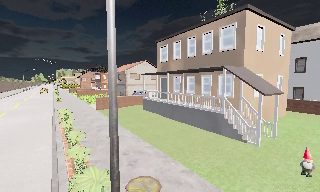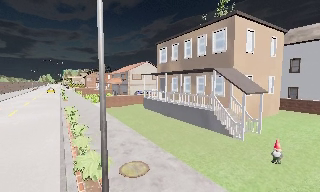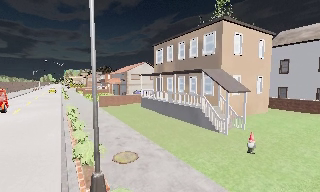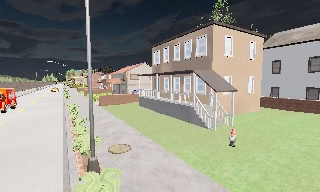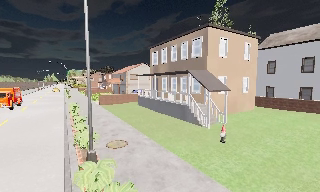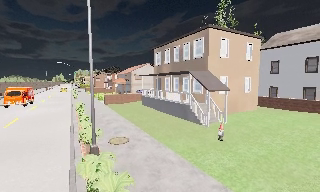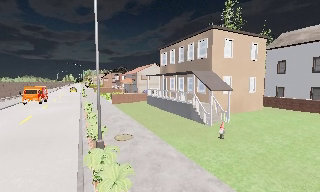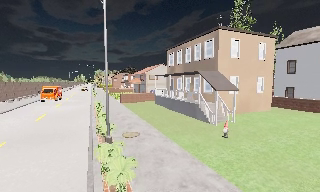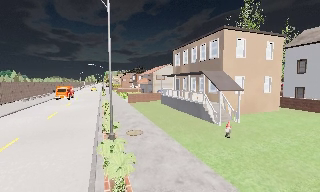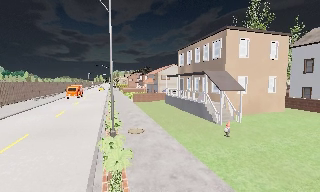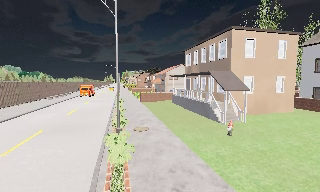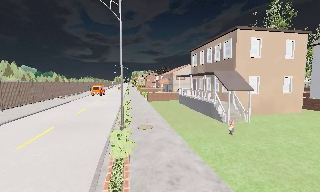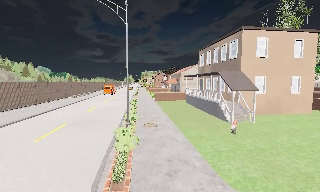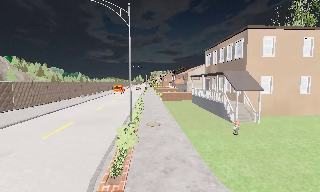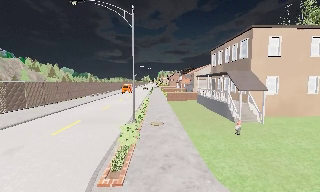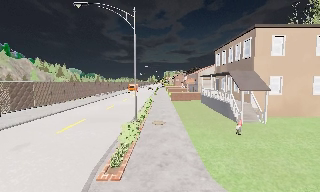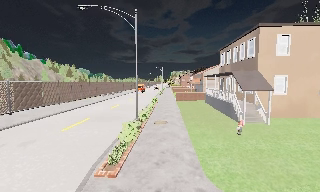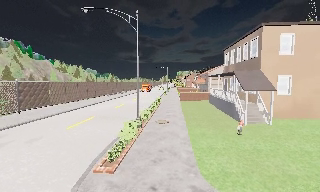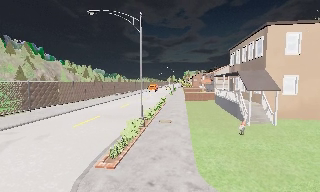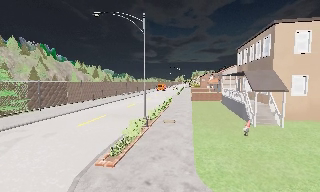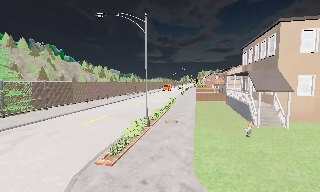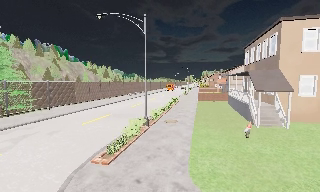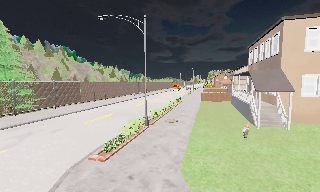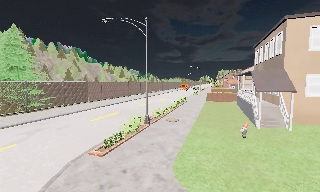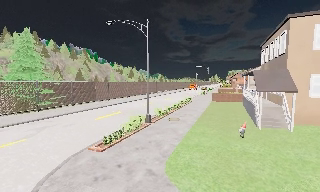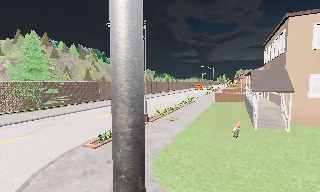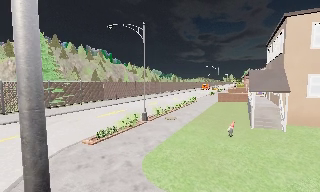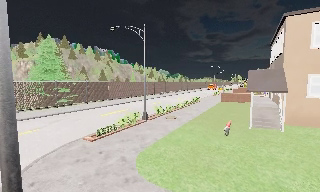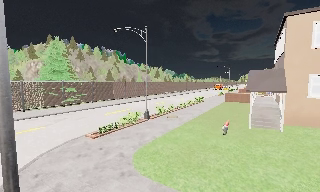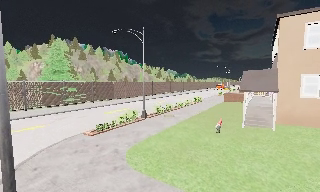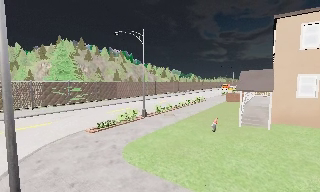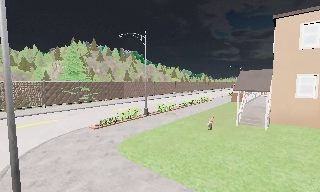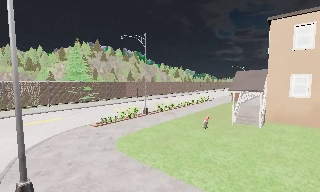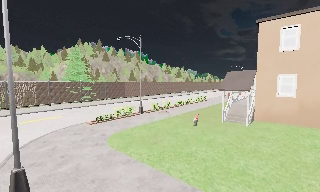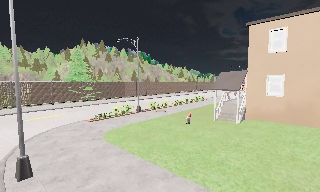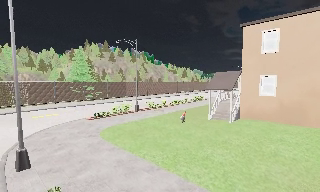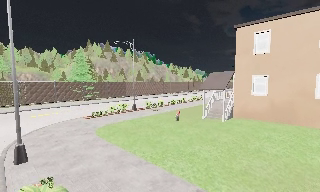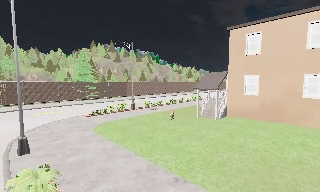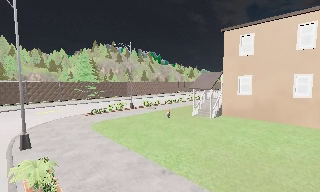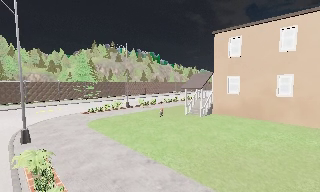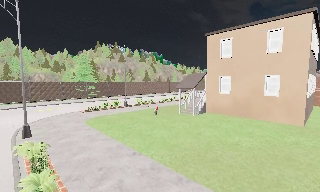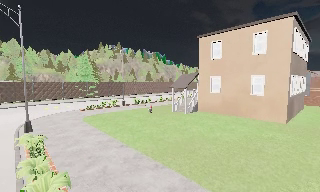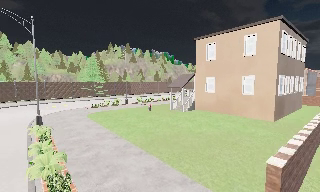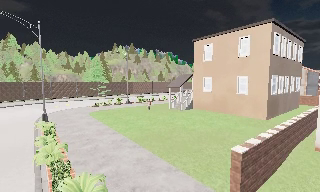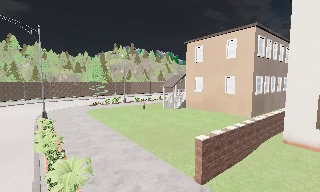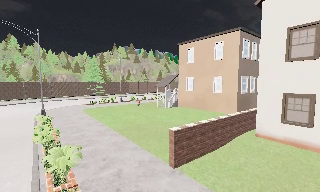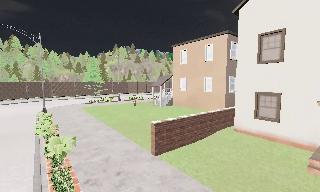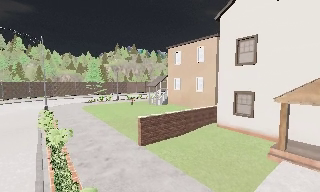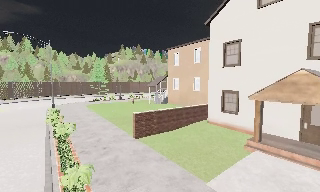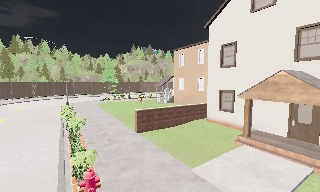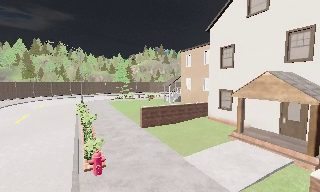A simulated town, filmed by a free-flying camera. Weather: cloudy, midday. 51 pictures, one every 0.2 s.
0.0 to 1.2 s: The camera travels backward and to its right, about 4.5 m, so what stands in front gets smaller. It loses speed.
1.2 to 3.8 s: The camera pans to its left, which is counterclockwise from overhead, by about 35 degrees. It travels to its right and backward, about 5 m.
3.8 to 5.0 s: The camera pans to its left, which is counterclockwise from overhead, by about 15 degrees. It travels to its right, about 3 m. It gains speed.
5.0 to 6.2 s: The camera pans to its left, which is counterclockwise from overhead, by about 10 degrees. It travels to its right and backward, about 3.5 m.
6.2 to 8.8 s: The camera pans to its left, which is counterclockwise from overhead, by about 15 degrees. It travels to its right and backward, about 12 m, so close, fixed things drift to the left.
8.8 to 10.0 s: The camera pans to its left, which is counterclockwise from overhead, by about 10 degrees. It travels backward and to its right, about 7 m, so what stands in front gets smaller.
The film runs backward here.
